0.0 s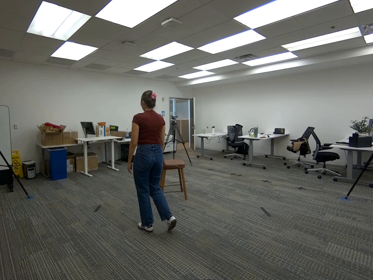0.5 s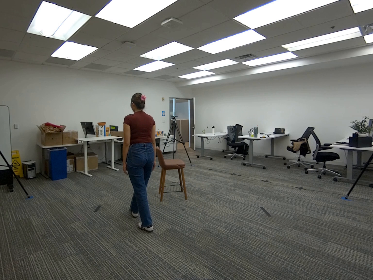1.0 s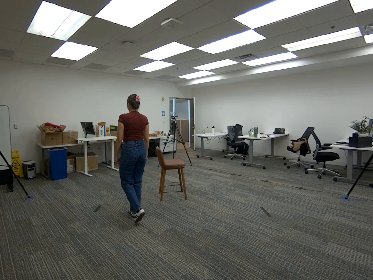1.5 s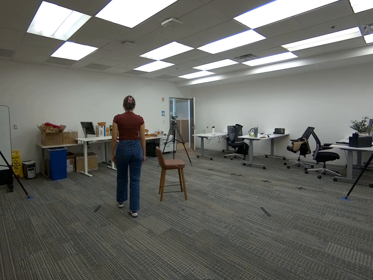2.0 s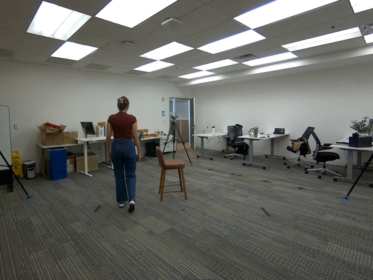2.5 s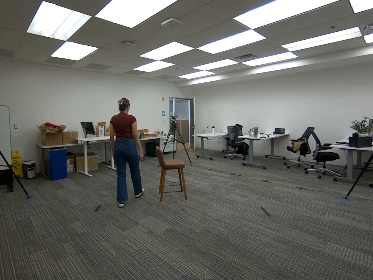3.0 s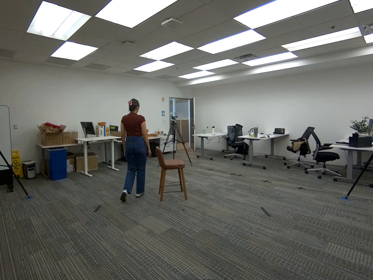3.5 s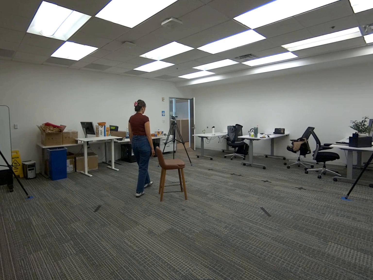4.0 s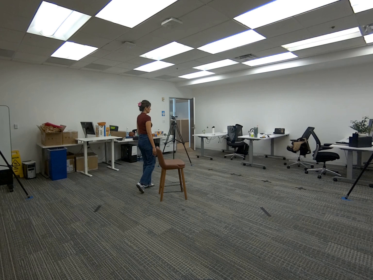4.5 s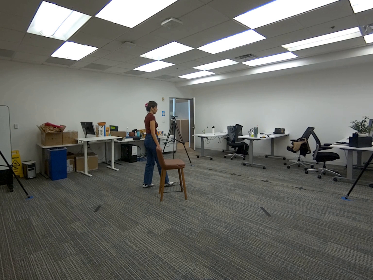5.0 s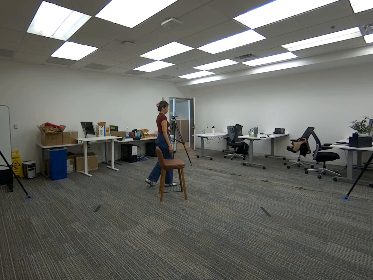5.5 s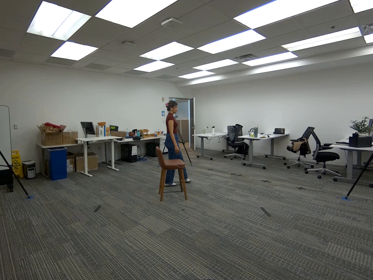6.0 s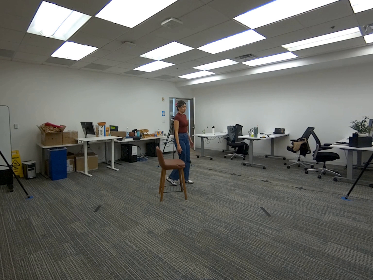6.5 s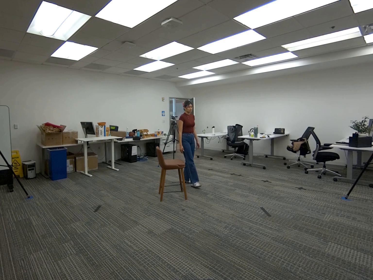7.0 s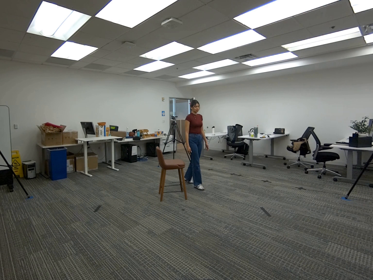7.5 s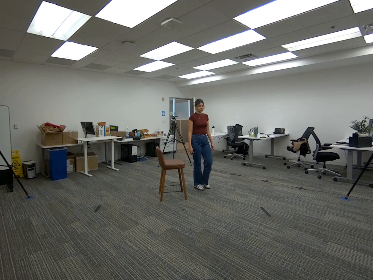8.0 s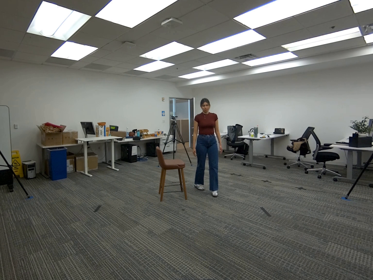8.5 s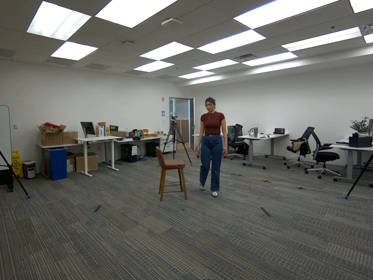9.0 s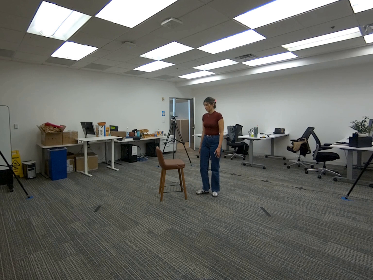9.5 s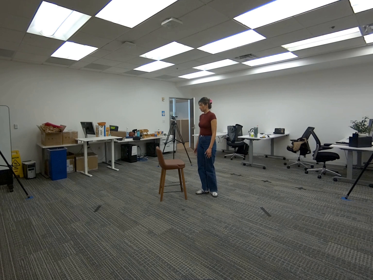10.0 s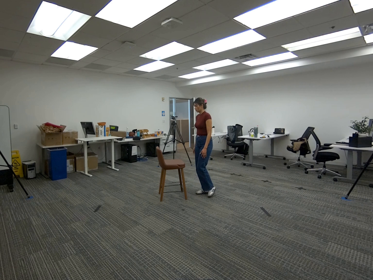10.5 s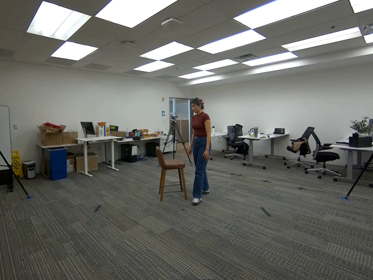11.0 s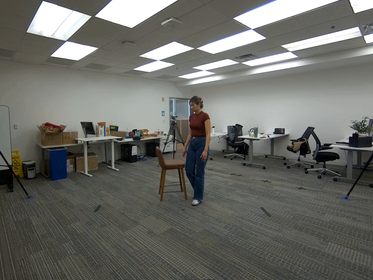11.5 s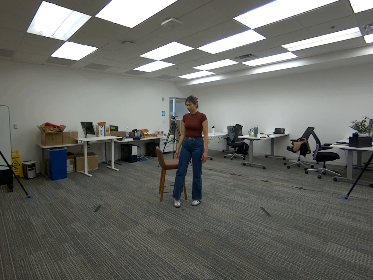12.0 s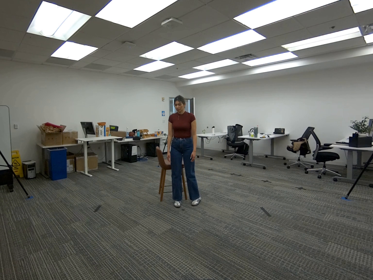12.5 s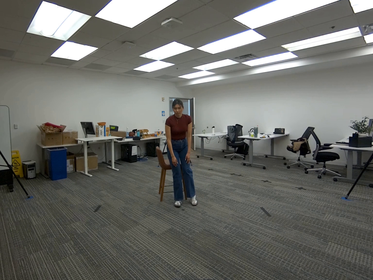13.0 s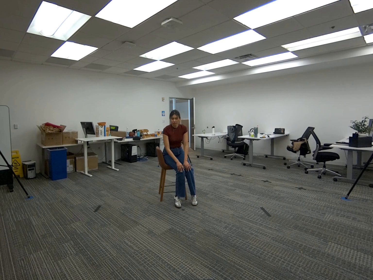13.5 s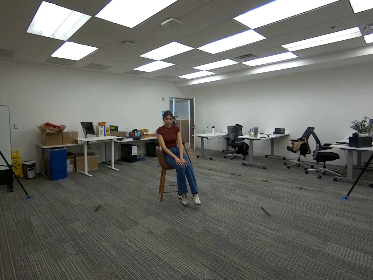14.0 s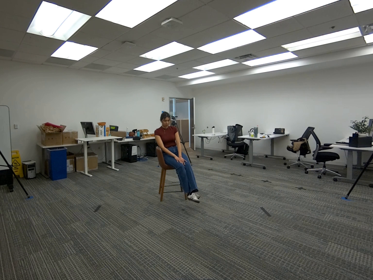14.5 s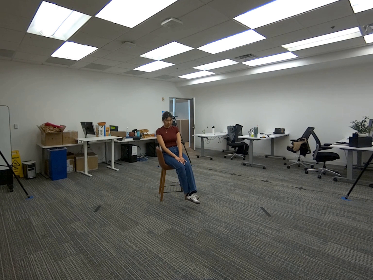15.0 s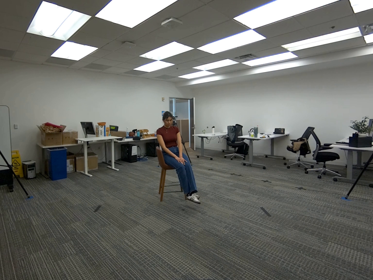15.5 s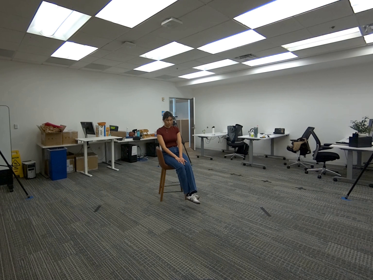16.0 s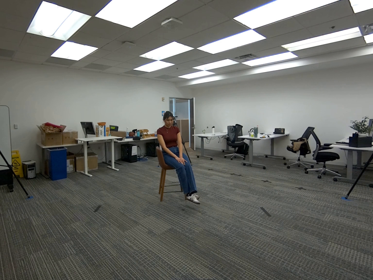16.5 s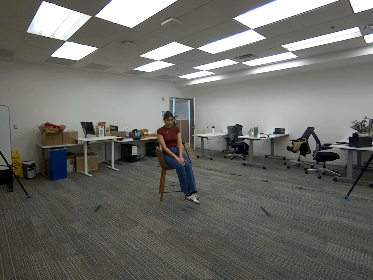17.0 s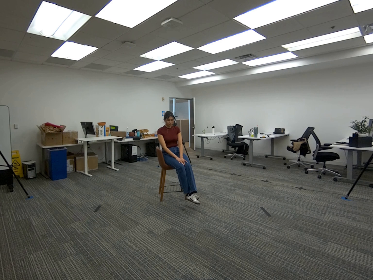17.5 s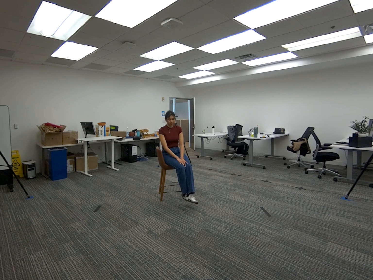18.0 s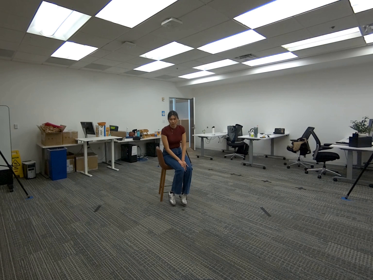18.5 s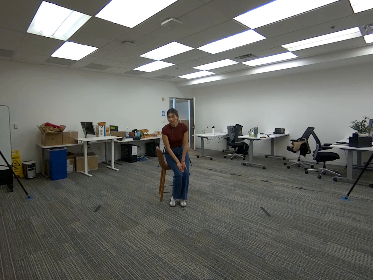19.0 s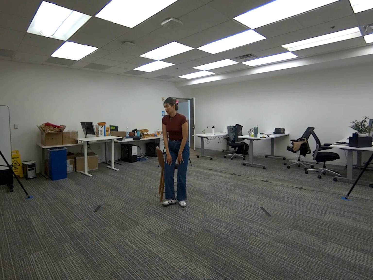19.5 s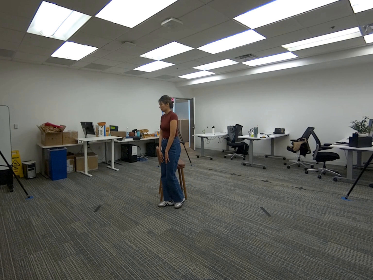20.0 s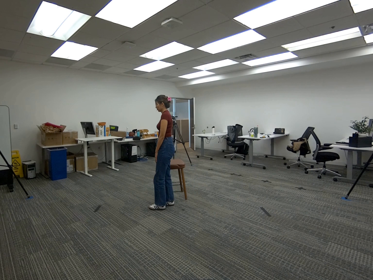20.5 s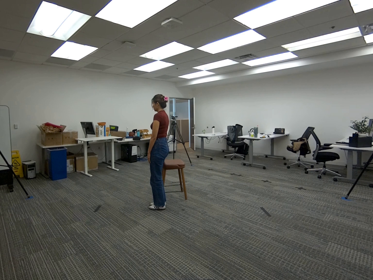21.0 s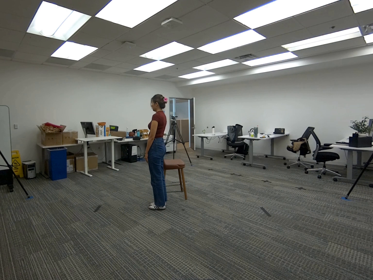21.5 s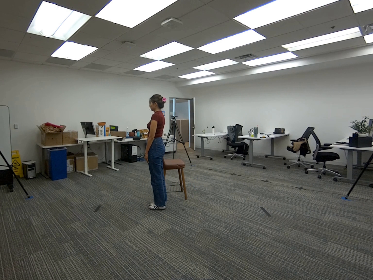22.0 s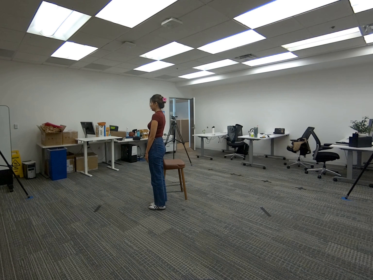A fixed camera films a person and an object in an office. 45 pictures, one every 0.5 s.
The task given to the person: Walk over to the tall bar stool and sit down and stand up.
